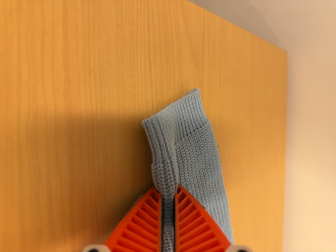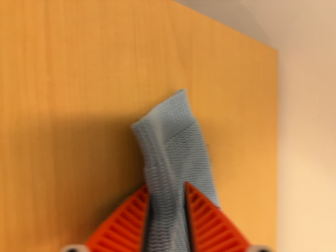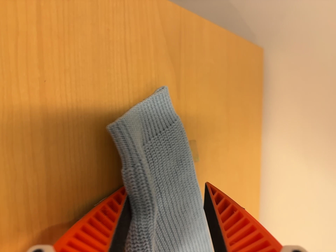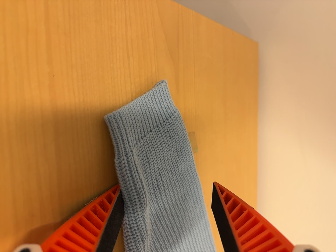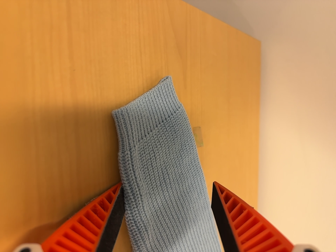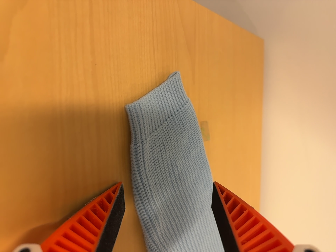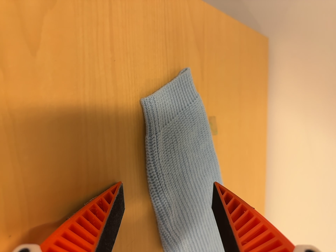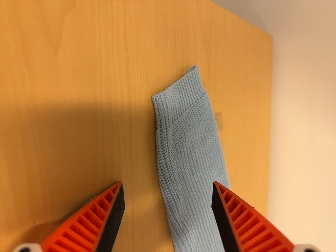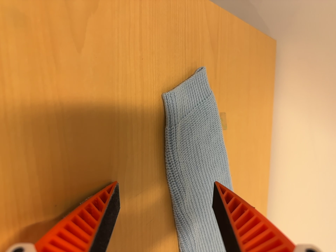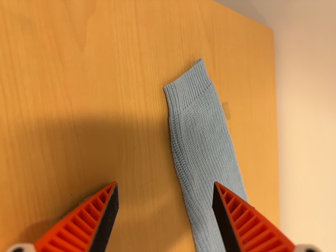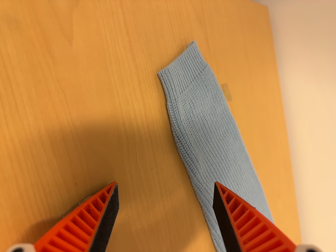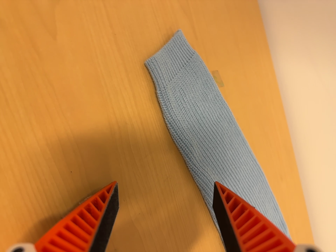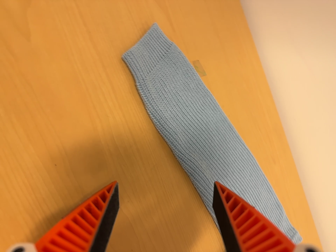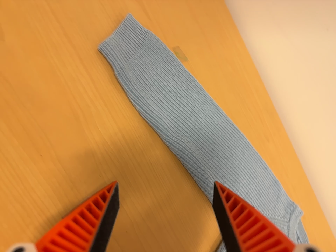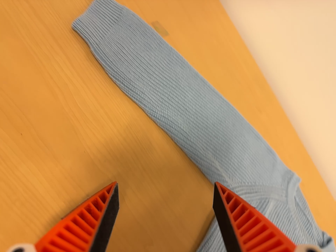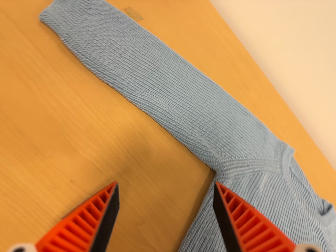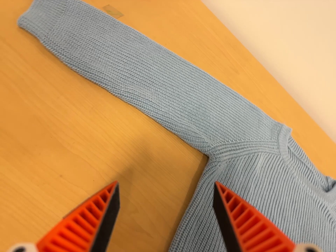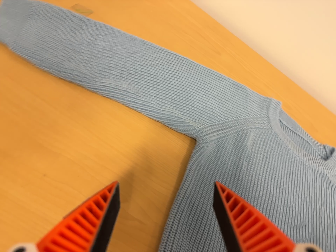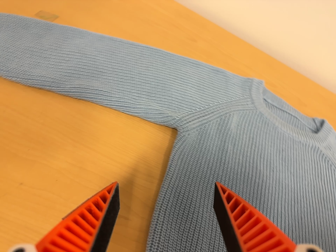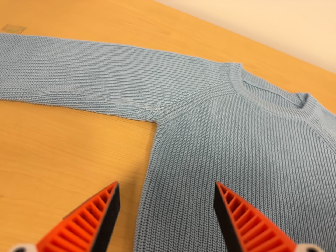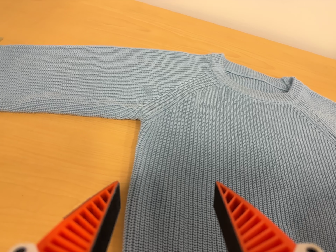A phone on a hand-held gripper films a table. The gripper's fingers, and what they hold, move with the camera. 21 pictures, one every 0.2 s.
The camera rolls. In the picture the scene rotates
counterclockwise.
0.0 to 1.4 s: The camera travels backward, about 8 cm, so what stands in front gets smaller.
1.4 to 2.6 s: The camera travels toward the bottom of its view, to its right and backward, about 12 cm, so close, fixed things drift upward. It rolls about its line of sight by about 25 degrees, and the scene rotates counterclockwise.
2.6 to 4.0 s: The camera travels to its right and toward the bottom of its view, about 20 cm, so close, fixed things drift to the left. It rolls about its line of sight by about 50 degrees, and the scene rotates counterclockwise.
The film runs backward here.
